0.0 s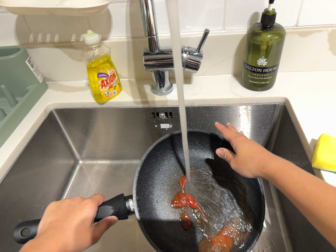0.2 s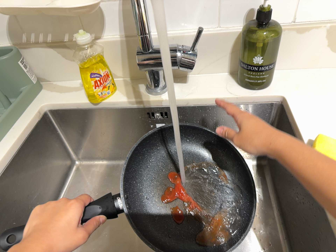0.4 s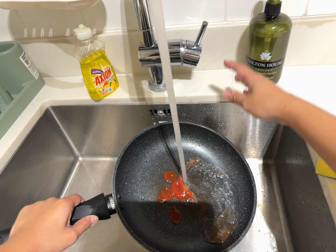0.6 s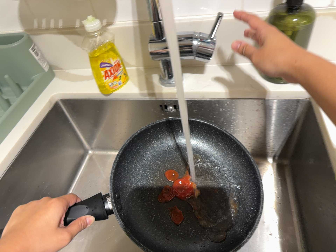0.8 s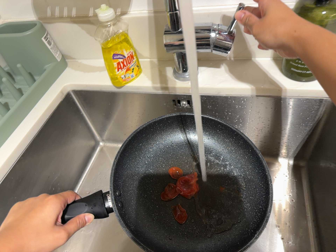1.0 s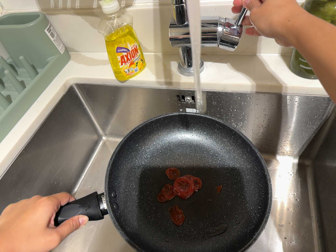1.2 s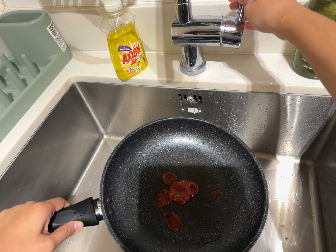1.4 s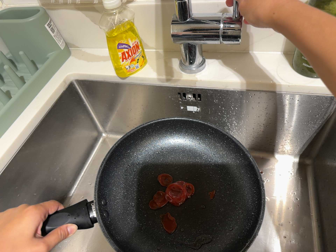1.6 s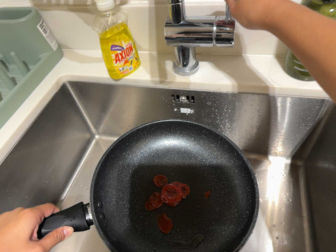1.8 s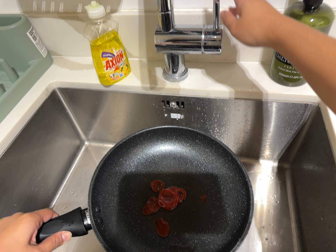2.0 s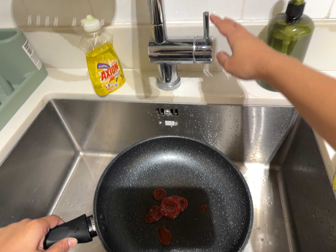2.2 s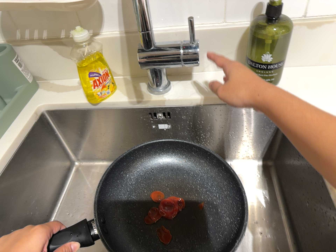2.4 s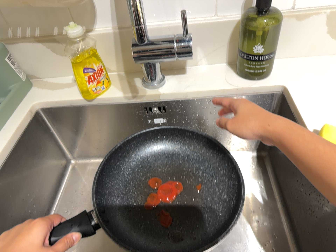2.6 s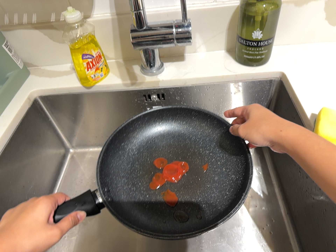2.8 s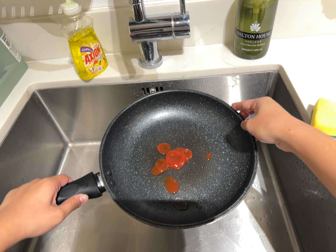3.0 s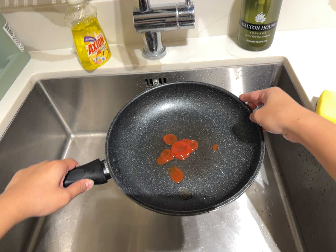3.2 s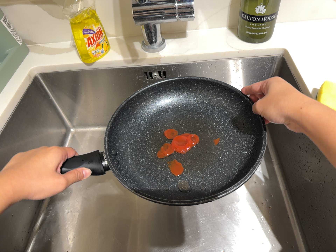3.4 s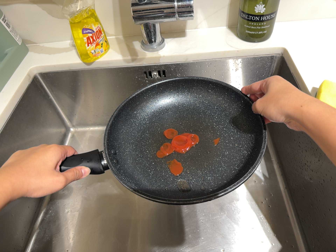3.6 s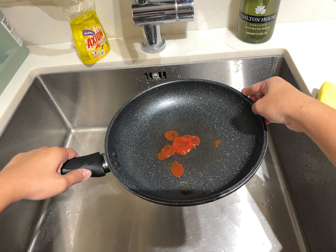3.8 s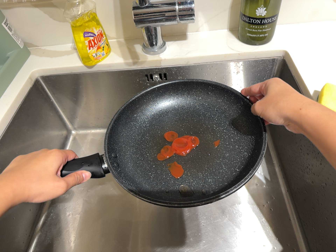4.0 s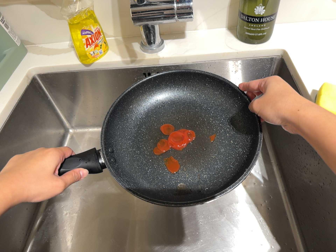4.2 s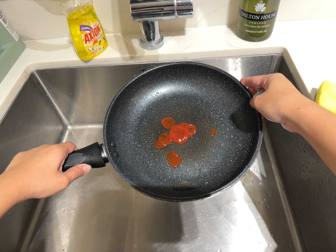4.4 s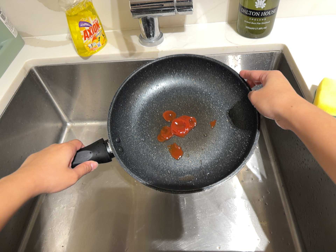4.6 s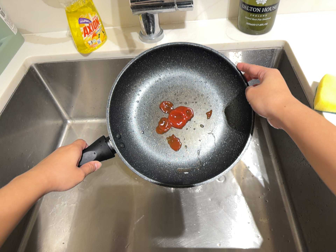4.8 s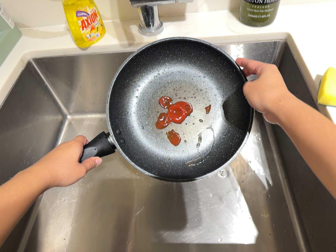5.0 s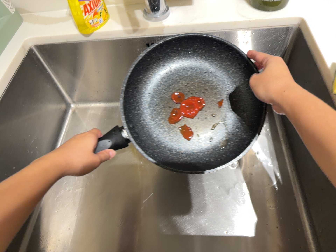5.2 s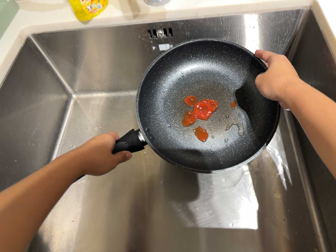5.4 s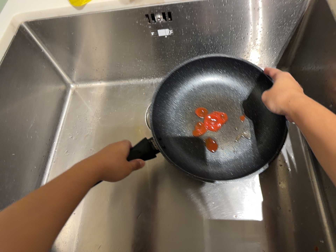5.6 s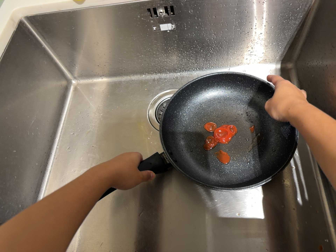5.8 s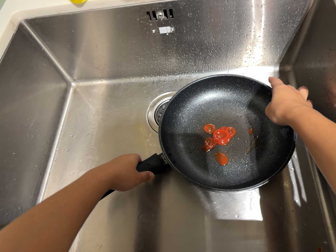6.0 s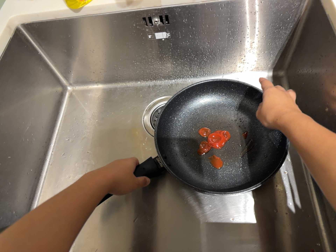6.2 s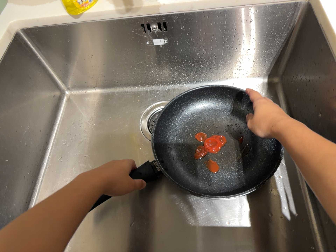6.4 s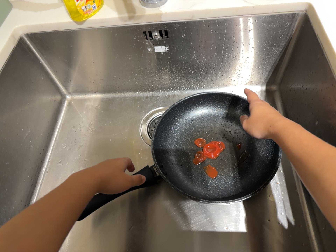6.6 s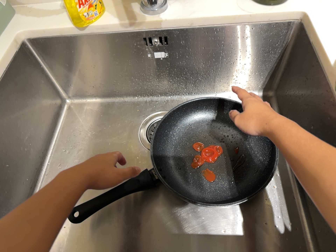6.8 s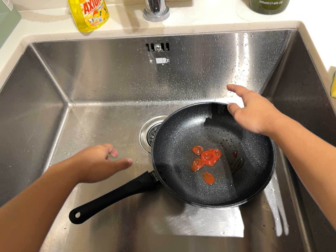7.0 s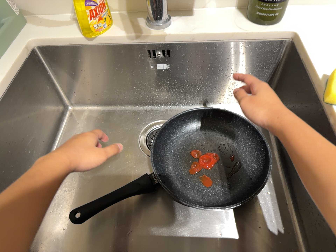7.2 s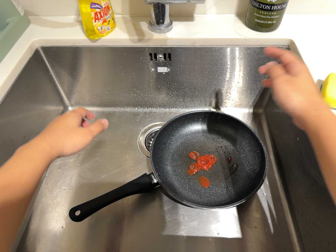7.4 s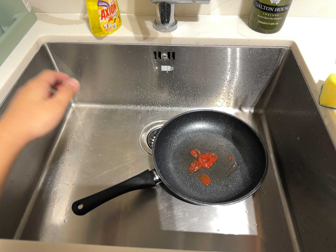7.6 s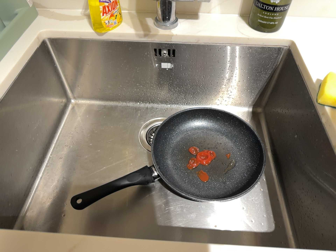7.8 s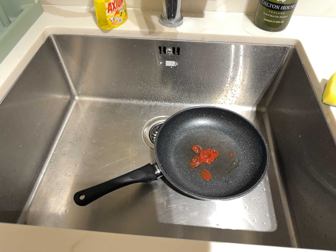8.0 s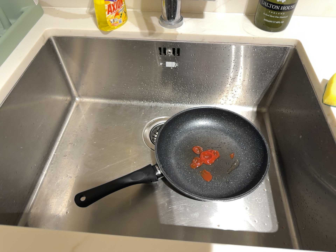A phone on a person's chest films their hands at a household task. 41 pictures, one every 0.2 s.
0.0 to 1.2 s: The camera travels forward, about 9 cm, so what stands in front looms larger. Its aim tips toward the bottom of its view by about 10 degrees.
1.2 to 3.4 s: The camera pans to its right by about 10 degrees. It travels toward the bottom of its view, about 9 cm, so close, fixed things drift upward. It rolls about its line of sight by about 10 degrees, and the scene rotates counterclockwise.
3.4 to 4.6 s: The camera keeps its place and its aim.
4.6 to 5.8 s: The camera travels forward, about 6 cm, so what stands in front looms larger. Its aim tips toward the bottom of its view by about 10 degrees, and the scene shifts upward.
5.8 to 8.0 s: The camera travels backward and toward the bottom of its view, about 10 cm, so what stands in front gets smaller. Its aim tips toward the top of its view by about 10 degrees.
The film runs backward here.
